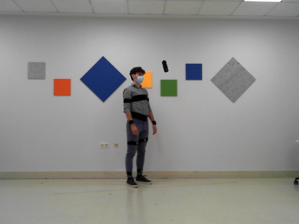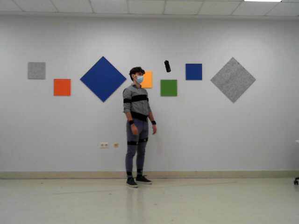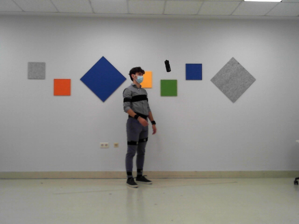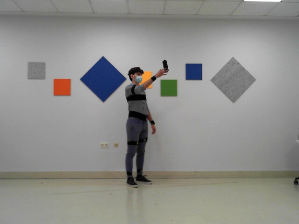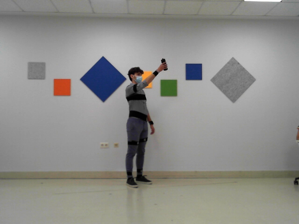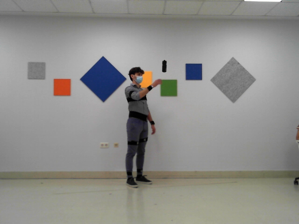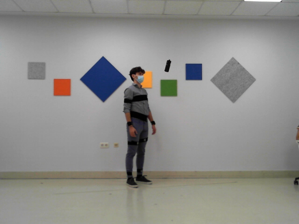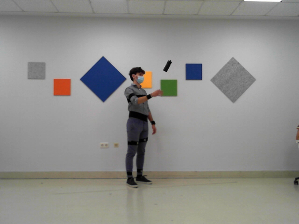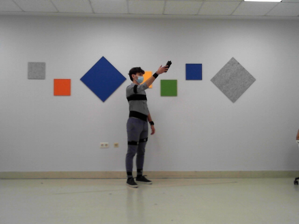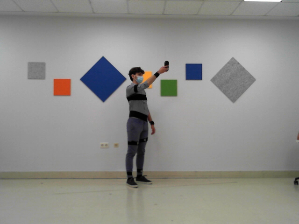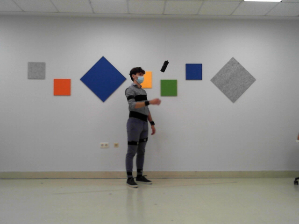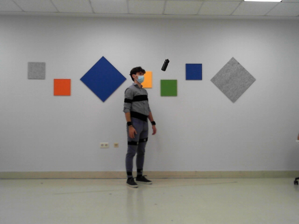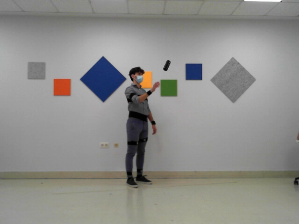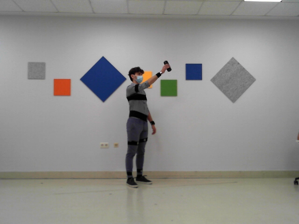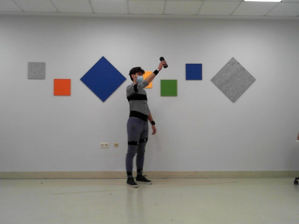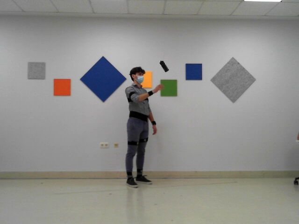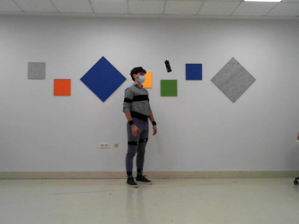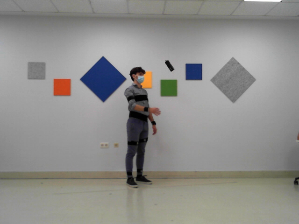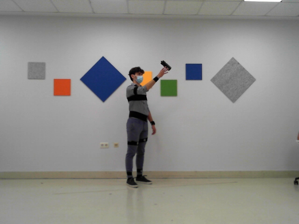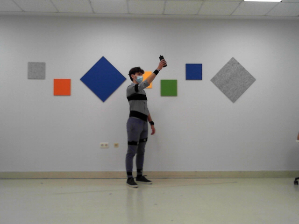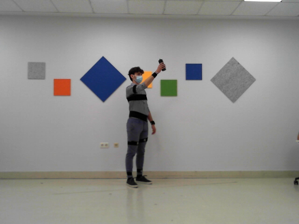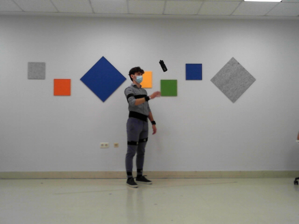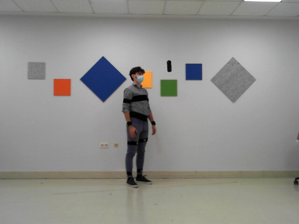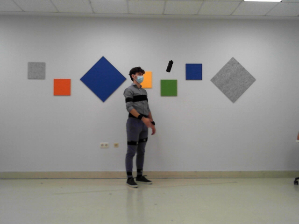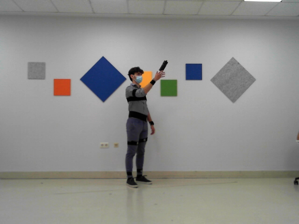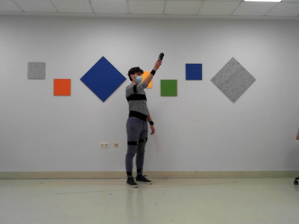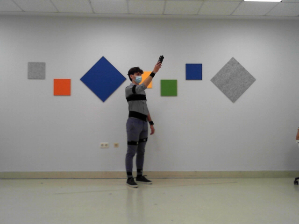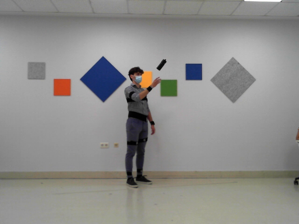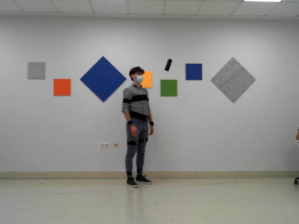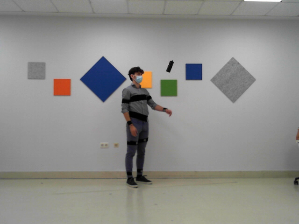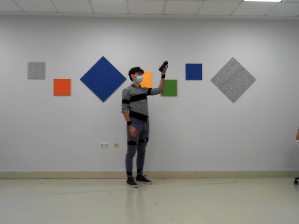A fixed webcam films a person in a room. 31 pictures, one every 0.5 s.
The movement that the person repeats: Reach up for a bottle in a high position, right hand.
